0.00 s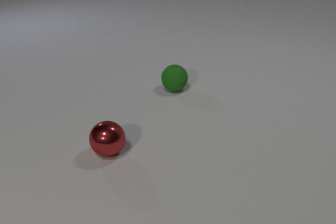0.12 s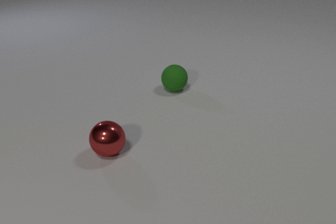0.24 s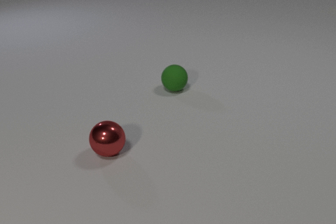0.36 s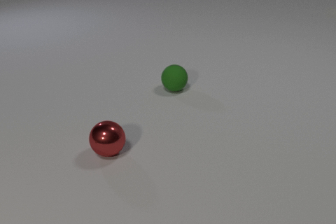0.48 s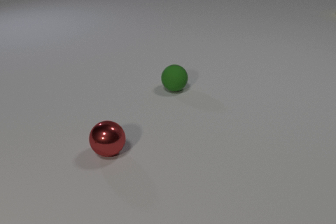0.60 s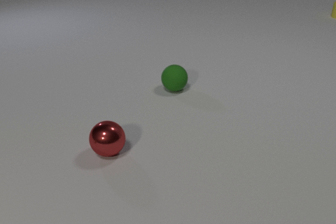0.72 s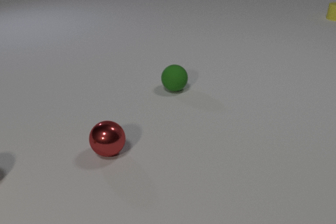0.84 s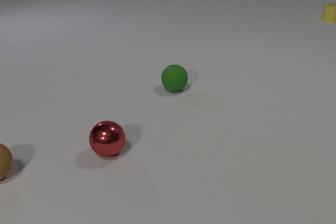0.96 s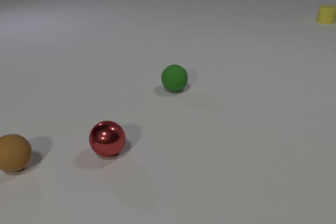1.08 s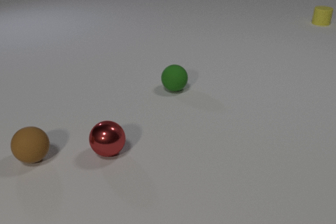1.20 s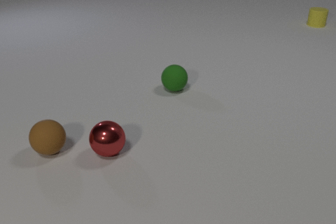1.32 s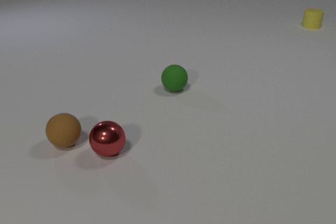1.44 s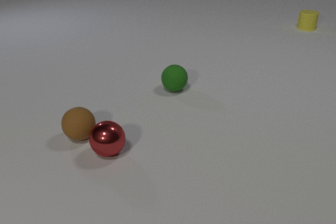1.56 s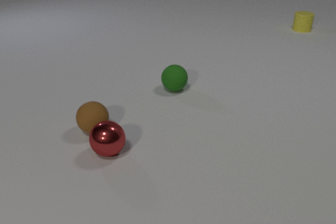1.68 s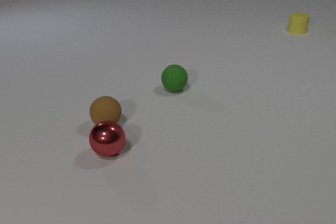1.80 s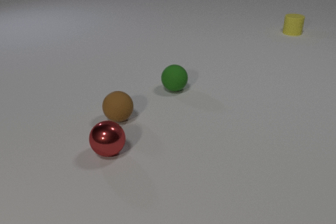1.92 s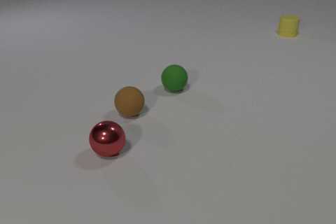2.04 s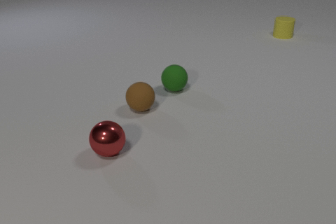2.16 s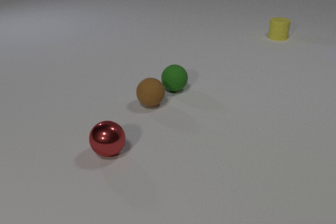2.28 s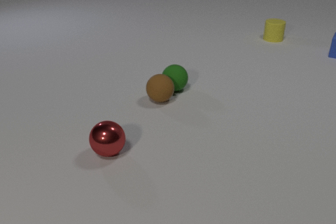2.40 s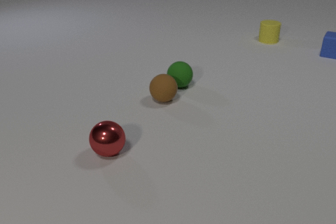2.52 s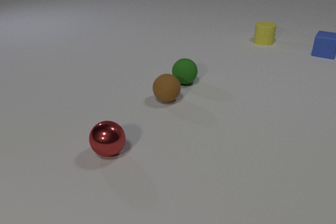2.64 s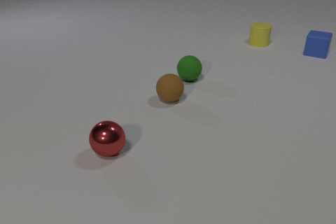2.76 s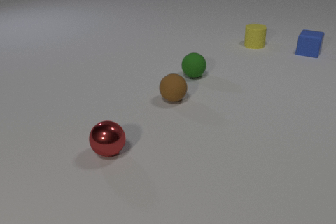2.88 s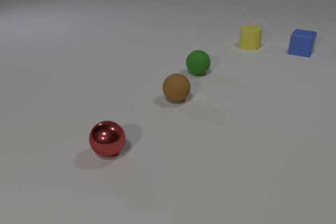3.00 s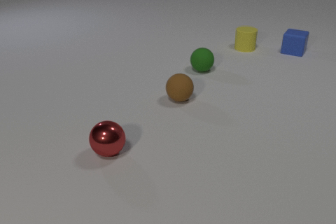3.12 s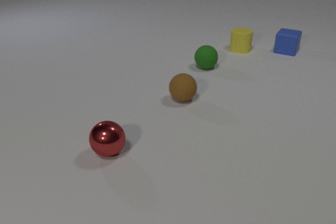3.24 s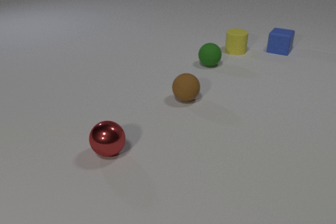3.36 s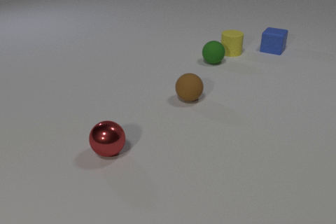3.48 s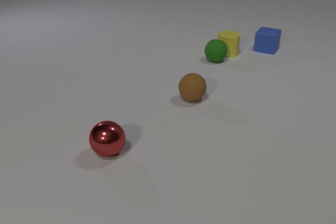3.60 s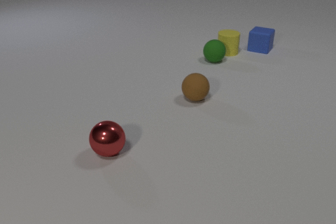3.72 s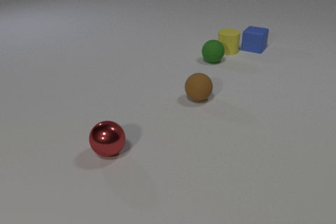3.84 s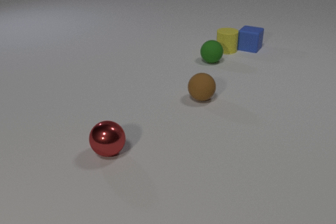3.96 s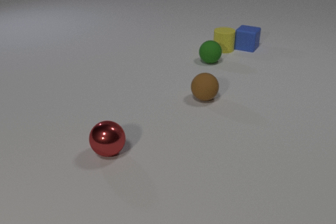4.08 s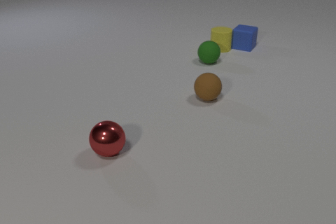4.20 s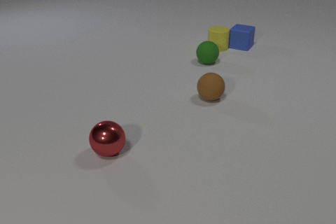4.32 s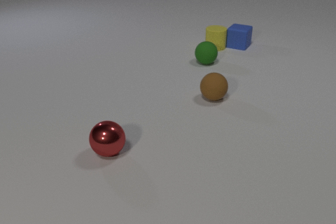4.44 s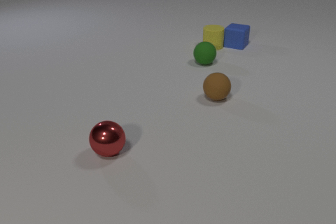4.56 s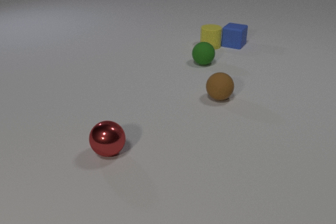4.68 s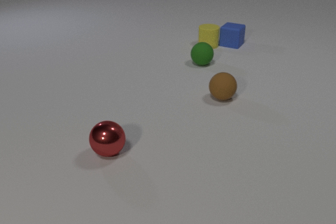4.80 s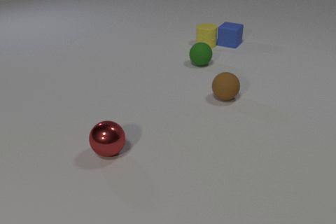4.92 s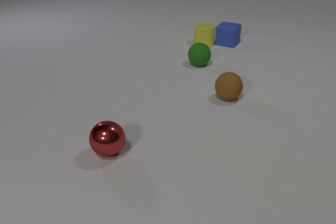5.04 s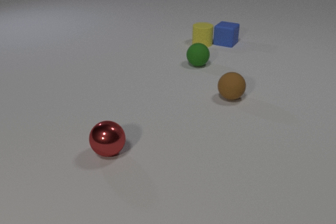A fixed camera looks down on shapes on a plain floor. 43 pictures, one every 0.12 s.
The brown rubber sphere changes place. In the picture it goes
to the right.
The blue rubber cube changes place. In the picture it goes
to the left.
0.00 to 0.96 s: The brown rubber sphere comes in at the left edge, rolls to the right. The yellow rubber cylinder comes in at the right edge, slides toward the camera and to the left.
0.96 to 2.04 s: The brown rubber sphere rolls to the right and away from the camera. The yellow rubber cylinder slides toward the camera and to the left.
2.04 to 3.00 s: The brown rubber sphere rolls to the right and away from the camera. The green rubber sphere rolls away from the camera and to the right. The yellow rubber cylinder slides toward the camera and to the left. The blue rubber cube comes in at the right edge, slides to the left. The brown rubber sphere and the green rubber sphere collide.
3.00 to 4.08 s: The brown rubber sphere rolls to the right. The green rubber sphere rolls away from the camera. The yellow rubber cylinder slides to the left. The blue rubber cube slides to the left. The green rubber sphere and the yellow rubber cylinder collide. The yellow rubber cylinder and the blue rubber cube collide.
4.08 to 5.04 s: The brown rubber sphere rolls to the right. The green rubber sphere rolls to the left and toward the camera. The yellow rubber cylinder slides to the left and away from the camera. The blue rubber cube slides to the left and away from the camera.
What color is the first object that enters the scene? yellow.
How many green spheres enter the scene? 0.
How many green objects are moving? 1.
